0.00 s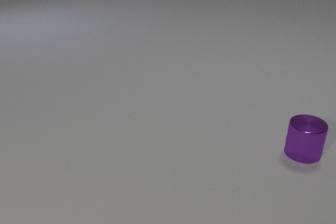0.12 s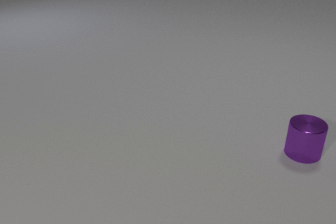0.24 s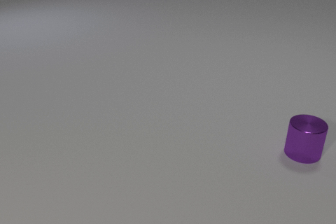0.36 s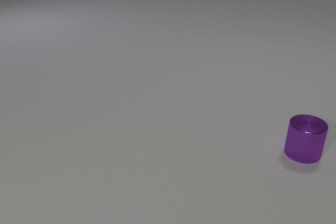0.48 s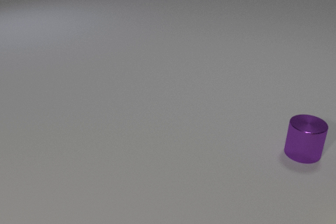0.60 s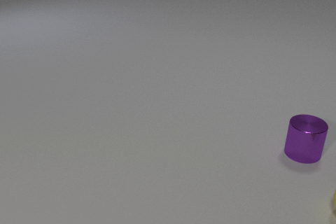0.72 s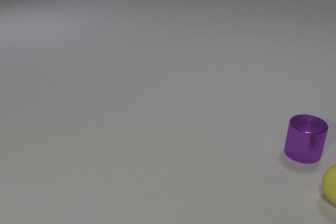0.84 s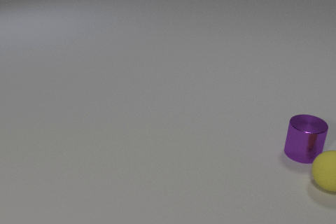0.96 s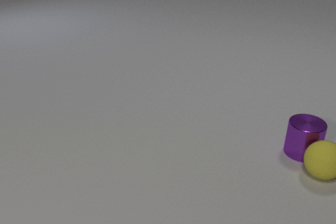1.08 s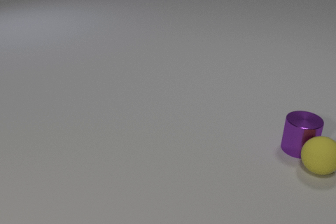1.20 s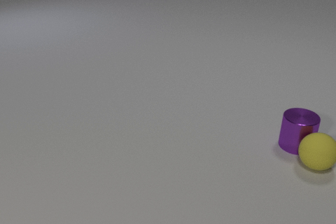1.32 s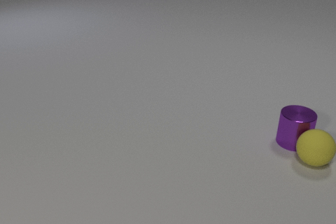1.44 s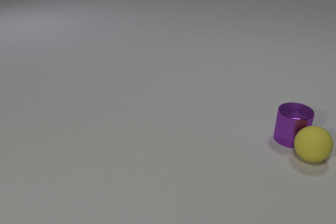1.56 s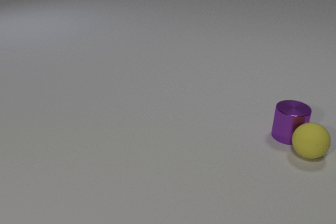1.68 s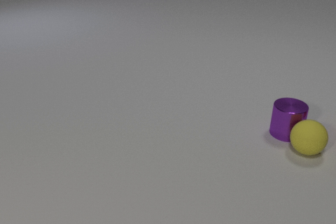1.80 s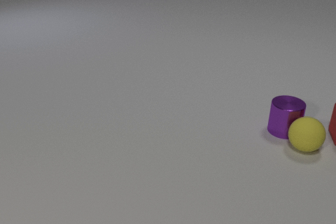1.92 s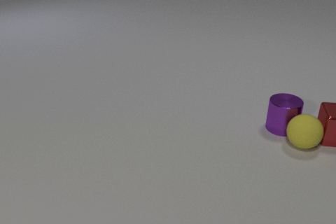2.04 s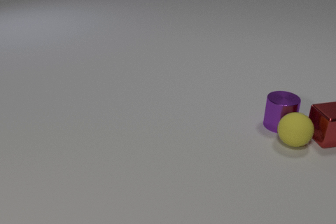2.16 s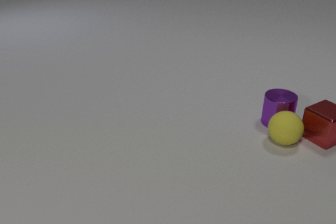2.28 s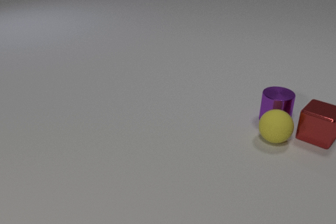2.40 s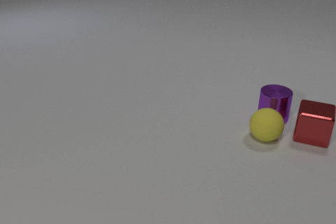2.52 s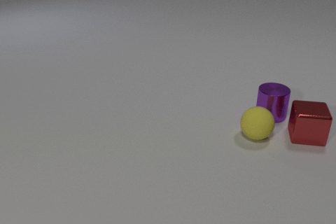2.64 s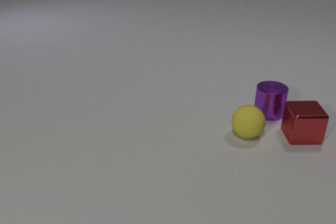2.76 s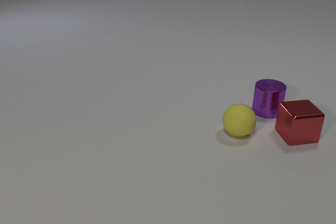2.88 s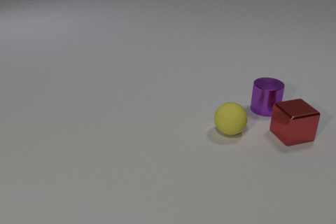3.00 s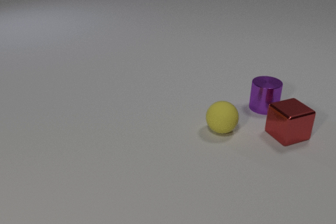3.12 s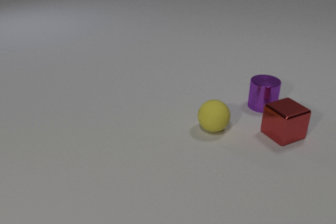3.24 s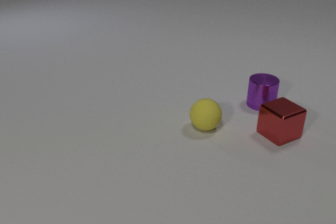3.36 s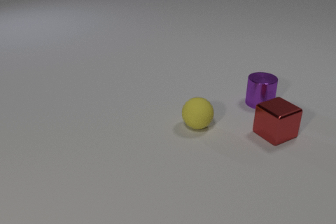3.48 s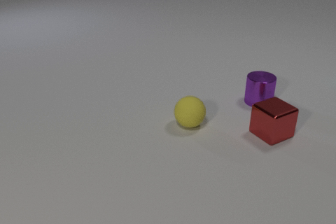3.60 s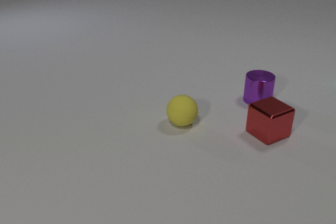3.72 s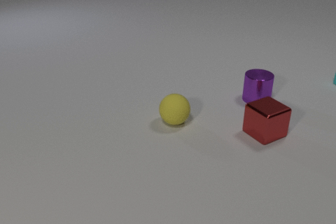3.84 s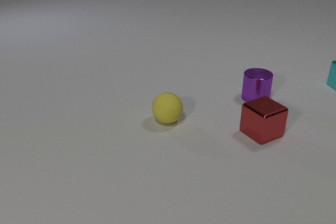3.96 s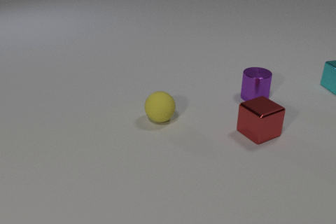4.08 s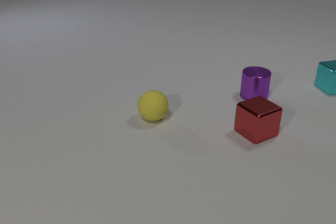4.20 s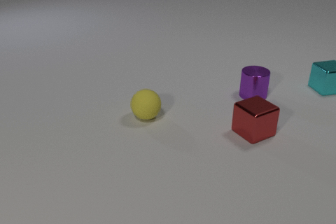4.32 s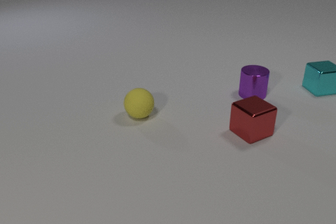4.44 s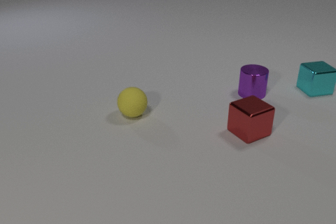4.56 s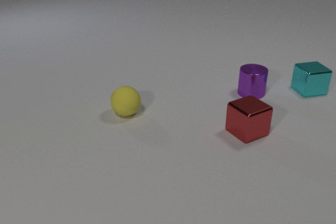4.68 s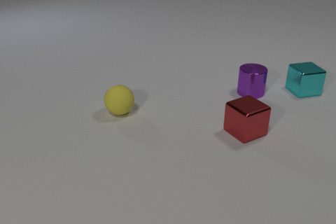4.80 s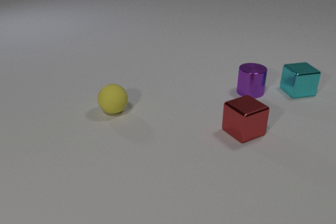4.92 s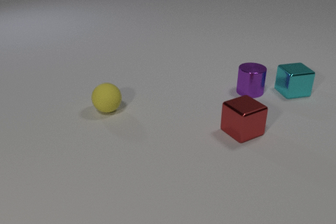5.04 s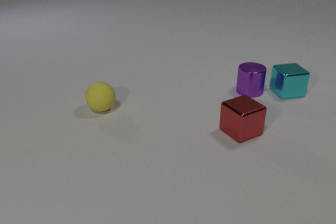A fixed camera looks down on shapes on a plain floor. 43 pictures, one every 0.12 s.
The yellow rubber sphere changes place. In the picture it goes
to the left.
The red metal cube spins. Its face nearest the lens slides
to the right.
0.00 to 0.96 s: The yellow rubber sphere comes in at the right edge, rolls away from the camera and to the left. The yellow rubber sphere and the purple metal cylinder collide.
0.96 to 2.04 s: The yellow rubber sphere rolls away from the camera and to the left. The purple metal cylinder slides away from the camera and to the left. The red metal cube comes in at the right edge, slides to the left. The yellow rubber sphere and the red metal cube collide.
2.04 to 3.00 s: The yellow rubber sphere rolls to the left. The purple metal cylinder slides away from the camera and to the left. The red metal cube slides to the left, spins counterclockwise seen from above by about 105 degrees, its near face sliding to the right.
3.00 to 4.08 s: The yellow rubber sphere rolls to the left. The purple metal cylinder slides away from the camera and to the left. The red metal cube slides to the left. The cyan metal cube comes in at the right edge, slides to the left and toward the camera.
4.08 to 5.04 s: The yellow rubber sphere rolls to the left and away from the camera. The purple metal cylinder slides away from the camera. The red metal cube slides to the left. The cyan metal cube slides to the left and toward the camera.
Are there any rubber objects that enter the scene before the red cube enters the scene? yes.
What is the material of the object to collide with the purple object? rubber.
Are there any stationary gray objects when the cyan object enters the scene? no.
